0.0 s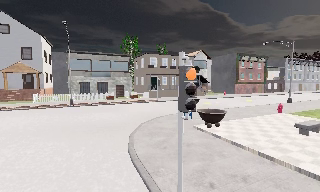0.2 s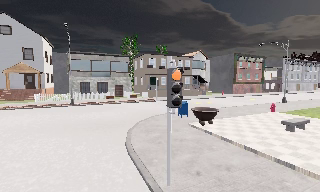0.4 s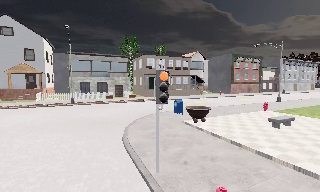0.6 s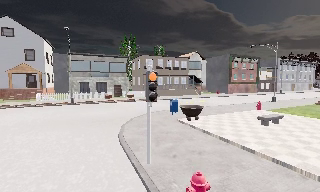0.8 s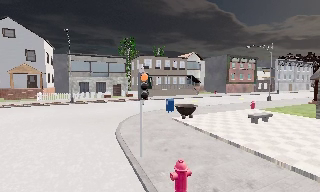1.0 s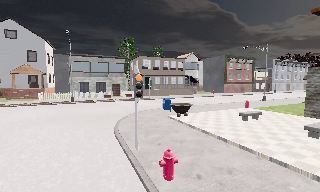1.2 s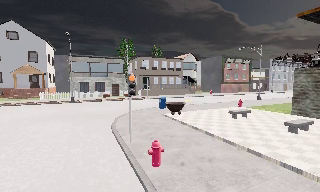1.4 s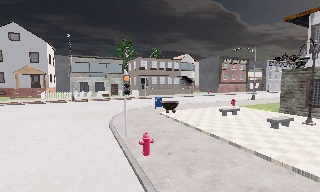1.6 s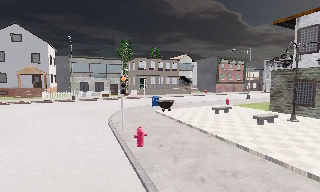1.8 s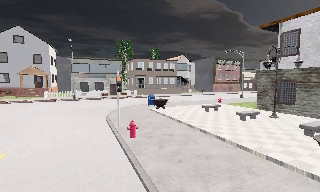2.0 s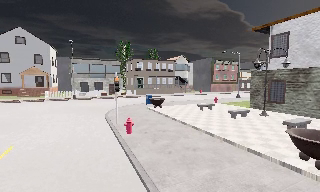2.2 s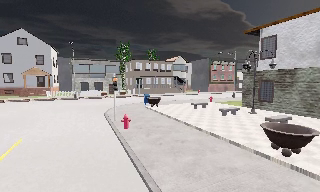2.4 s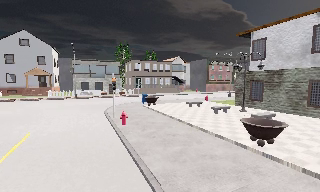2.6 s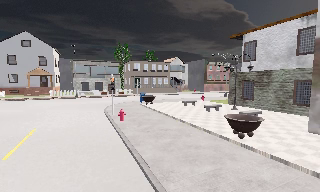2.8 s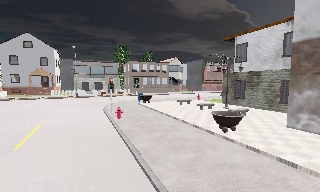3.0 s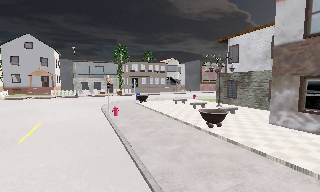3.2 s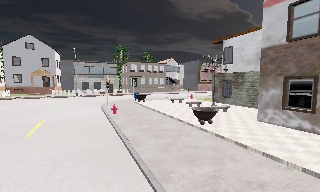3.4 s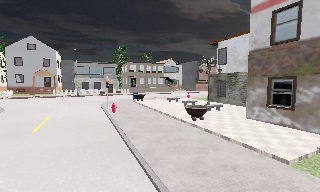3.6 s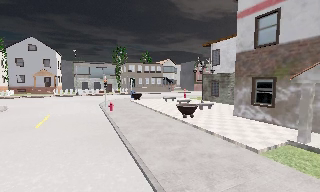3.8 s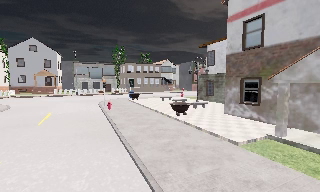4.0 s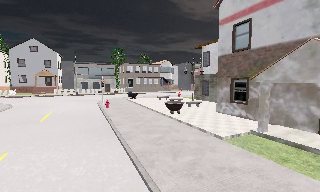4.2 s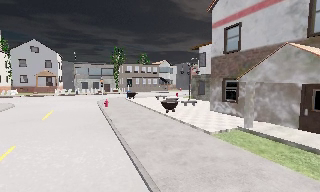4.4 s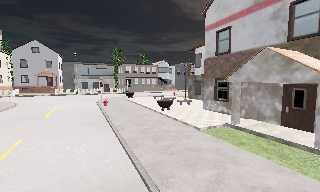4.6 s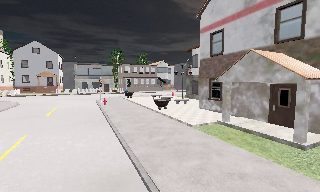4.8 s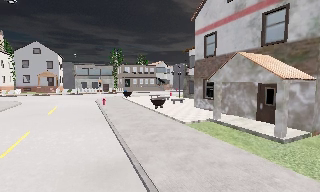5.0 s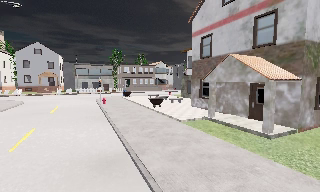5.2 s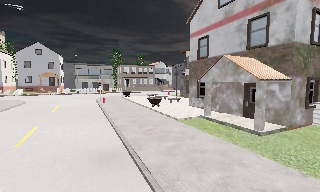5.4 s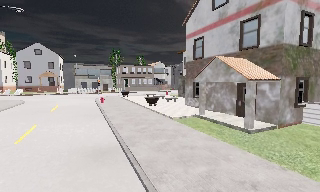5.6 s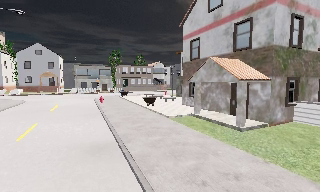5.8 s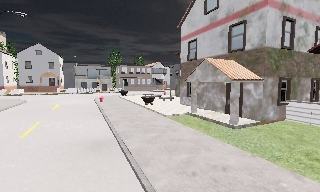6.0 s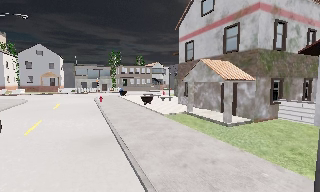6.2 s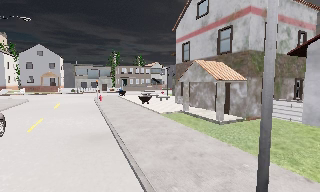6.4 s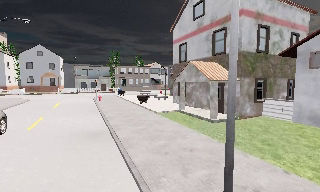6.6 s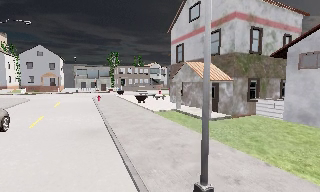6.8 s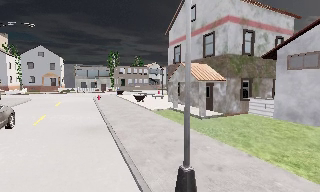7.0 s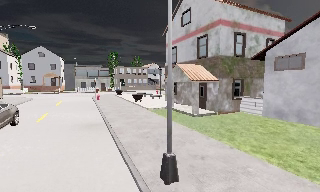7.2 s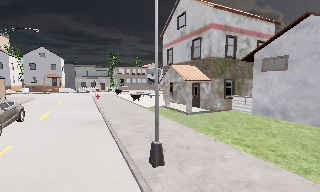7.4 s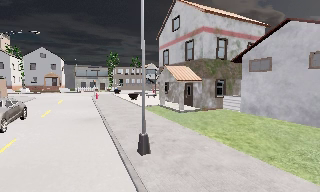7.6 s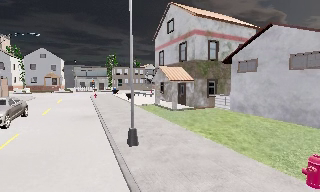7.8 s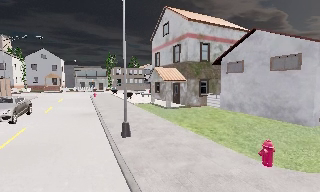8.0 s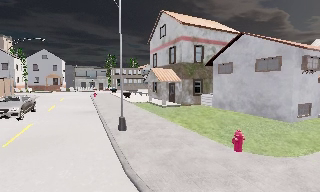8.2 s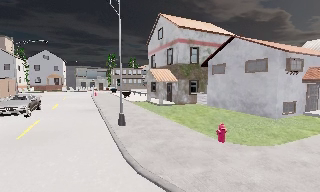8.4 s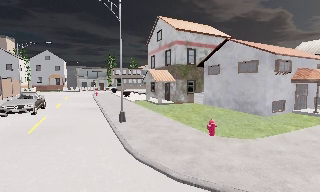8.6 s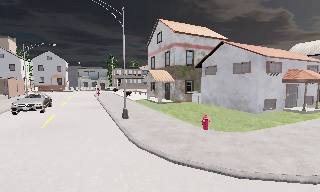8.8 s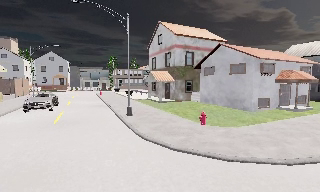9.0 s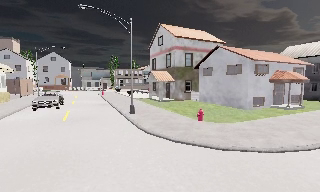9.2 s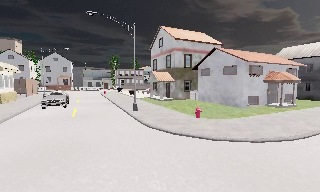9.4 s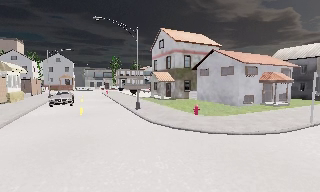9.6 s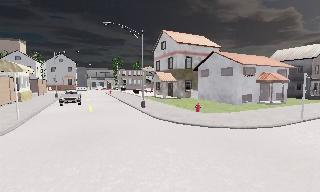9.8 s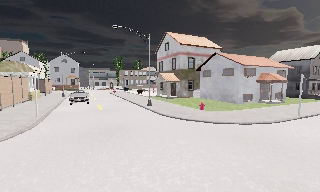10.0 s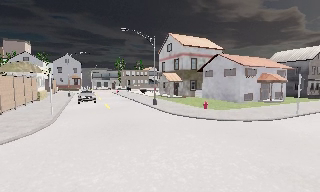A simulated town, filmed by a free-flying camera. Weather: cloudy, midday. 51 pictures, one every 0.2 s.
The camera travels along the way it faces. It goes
backward.
0.0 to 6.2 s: The camera travels backward and to its right, about 20 m, so what stands in front gets smaller.
6.2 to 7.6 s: The camera travels backward and to its right, about 5 m, so what stands in front gets smaller. It gains speed.
7.6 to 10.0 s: The camera travels backward, about 11 m, so what stands in front gets smaller.
The film runs backward here.
